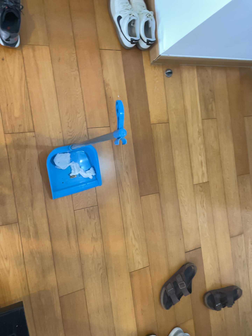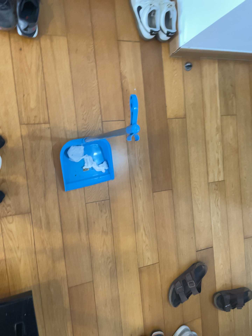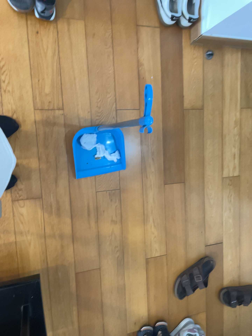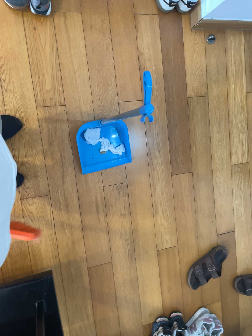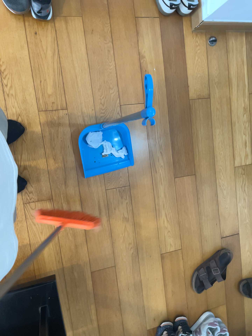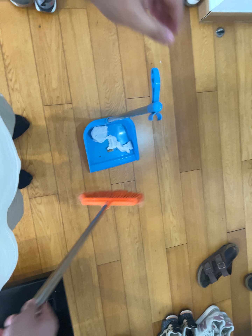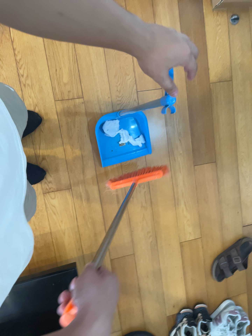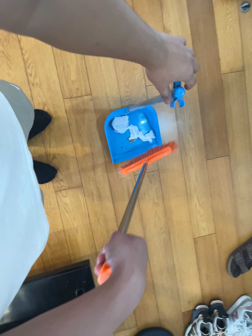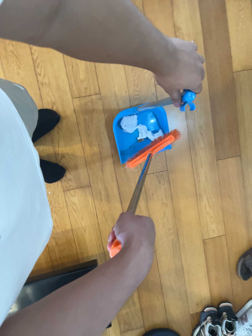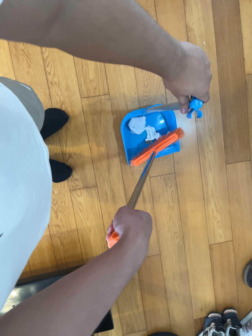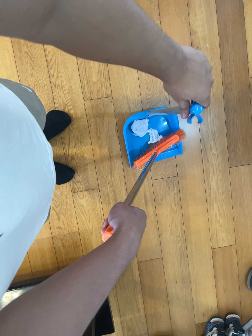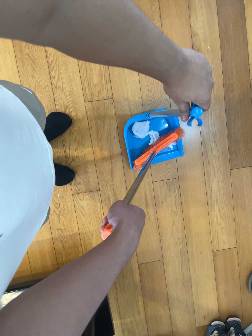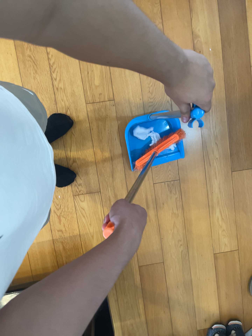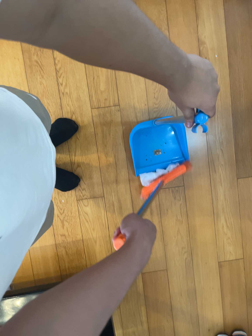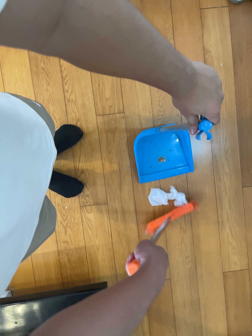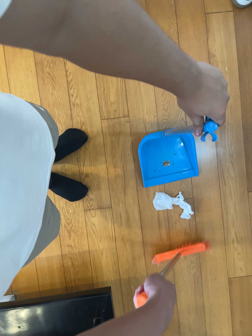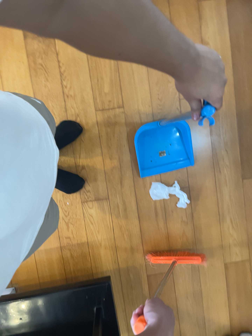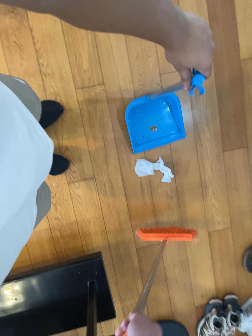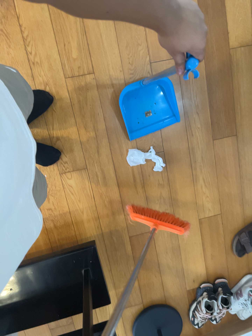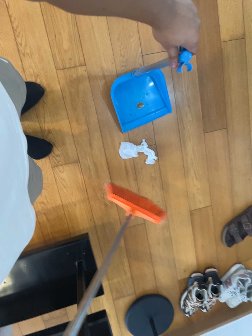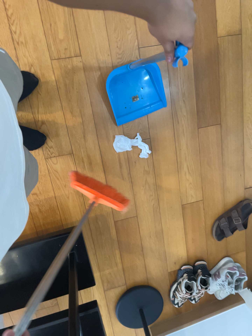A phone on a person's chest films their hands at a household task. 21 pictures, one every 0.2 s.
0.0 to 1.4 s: The camera pans to its left by about 15 degrees. It travels forward, about 10 cm, so what stands in front looms larger. Its aim tips toward the bottom of its view by about 10 degrees, and the scene shifts upward.
1.4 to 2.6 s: The camera shifts only a little, or ends up much as it began.
2.6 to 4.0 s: The camera's aim tips toward the bottom of its view by about 10 degrees, and the scene shifts upward.
The film runs backward here.
